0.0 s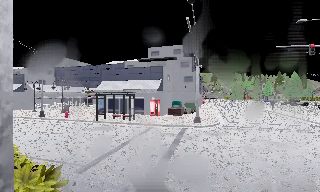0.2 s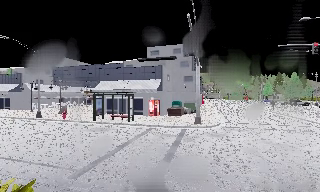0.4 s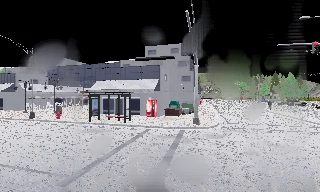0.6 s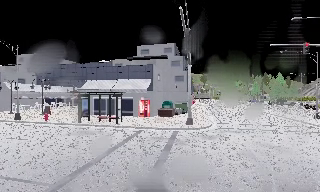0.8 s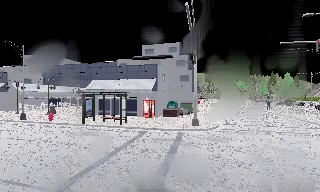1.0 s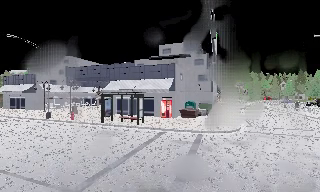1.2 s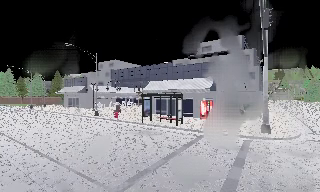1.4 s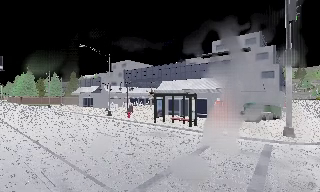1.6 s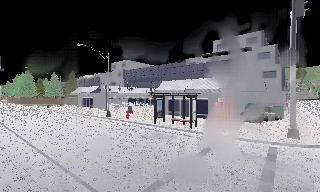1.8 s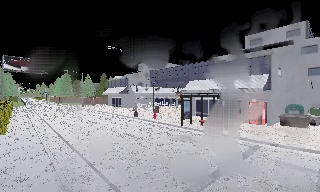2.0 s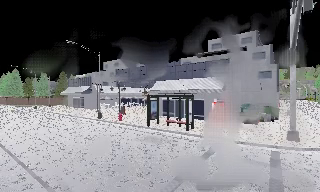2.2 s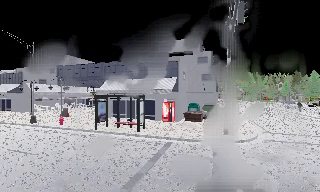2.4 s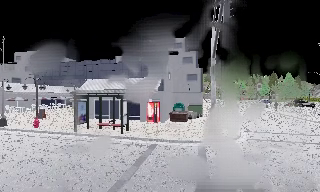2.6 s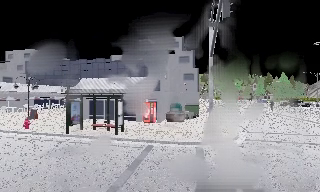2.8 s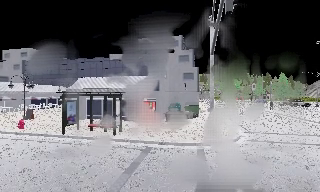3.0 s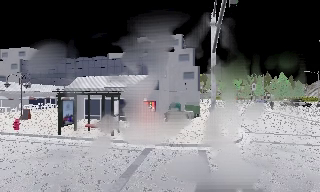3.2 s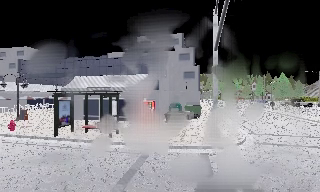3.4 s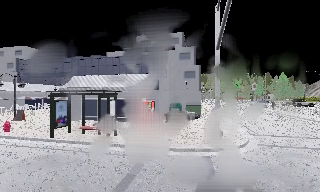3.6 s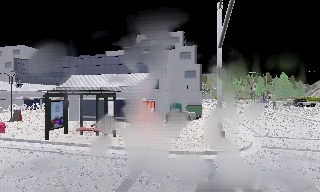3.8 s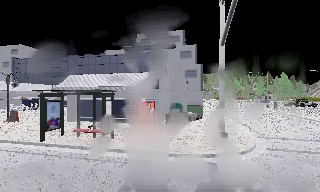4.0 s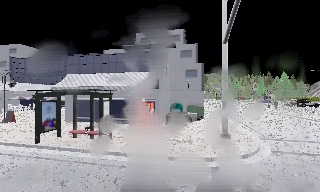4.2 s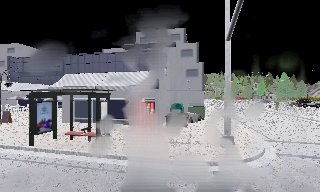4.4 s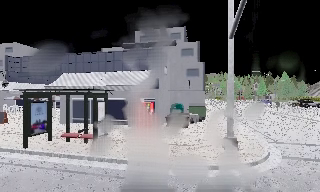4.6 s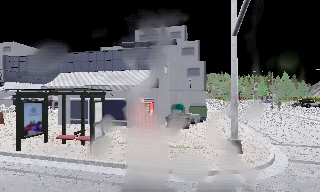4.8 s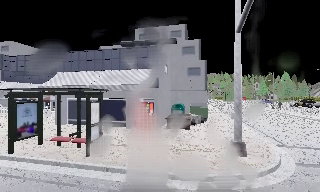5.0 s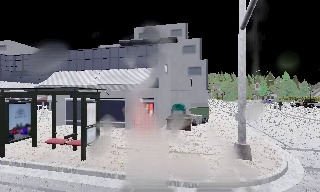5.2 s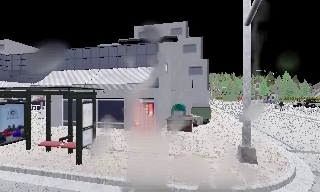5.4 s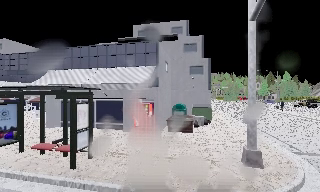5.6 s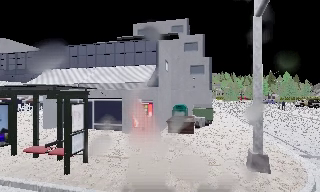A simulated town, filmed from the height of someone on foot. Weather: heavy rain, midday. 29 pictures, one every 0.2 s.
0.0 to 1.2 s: The camera pans to its left, which is counterclockwise from overhead, by about 20 degrees. It travels forward, about 2 m, so what stands in front looms larger.
1.2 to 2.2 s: The scene slides to the left, as the camera pans about 15 degrees to its right. It travels forward, about 2 m, so what stands in front looms larger.
2.2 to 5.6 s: The camera travels forward, about 6 m, so what stands in front looms larger.
The film runs forward here.
